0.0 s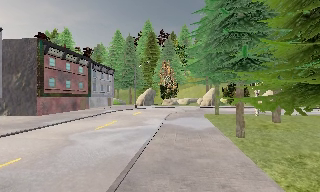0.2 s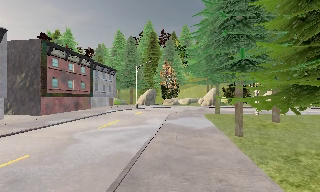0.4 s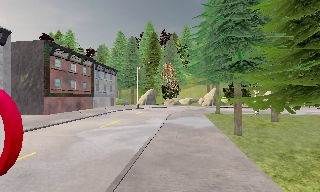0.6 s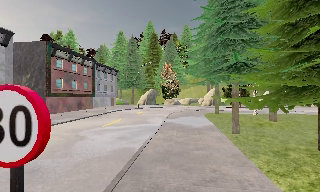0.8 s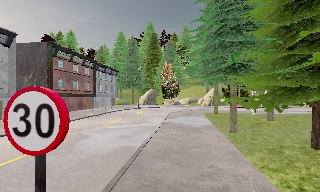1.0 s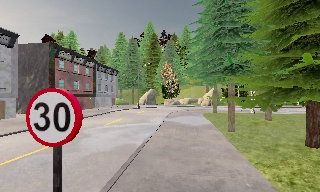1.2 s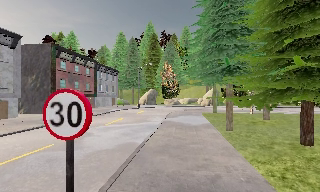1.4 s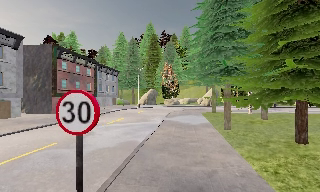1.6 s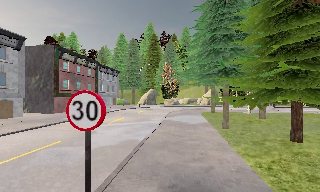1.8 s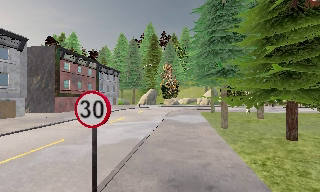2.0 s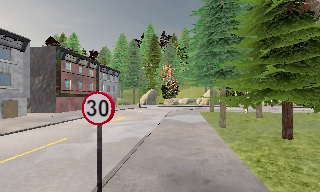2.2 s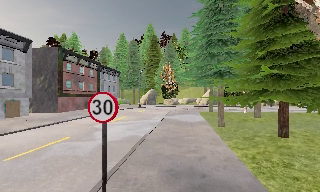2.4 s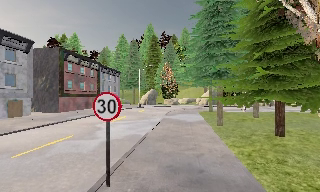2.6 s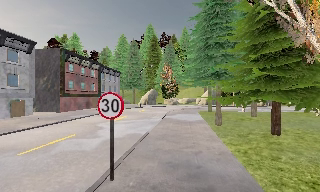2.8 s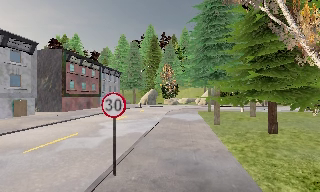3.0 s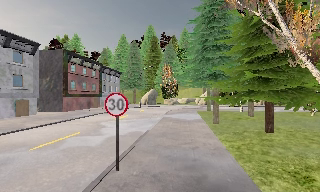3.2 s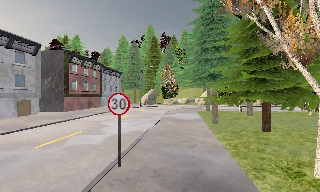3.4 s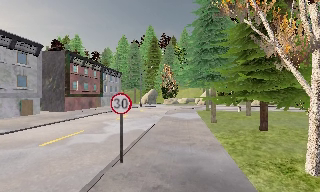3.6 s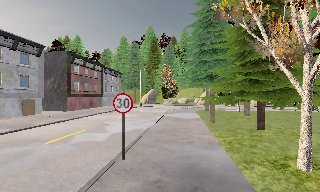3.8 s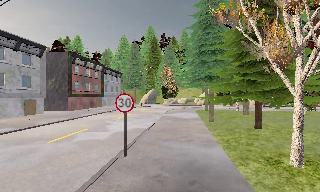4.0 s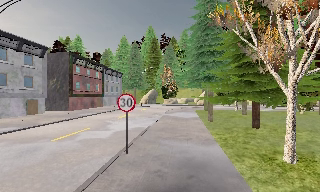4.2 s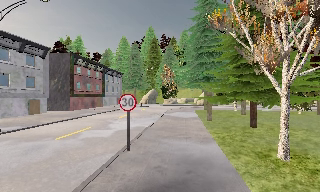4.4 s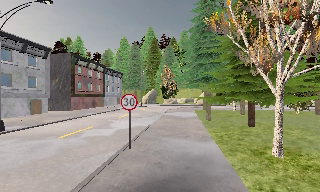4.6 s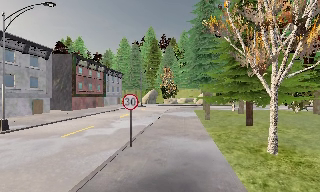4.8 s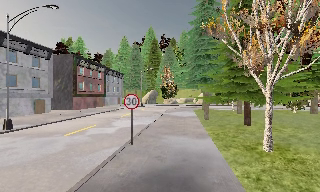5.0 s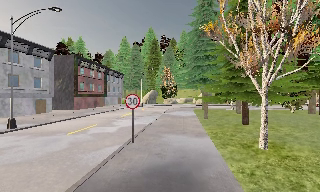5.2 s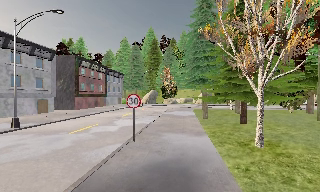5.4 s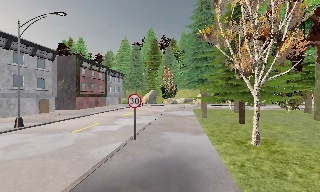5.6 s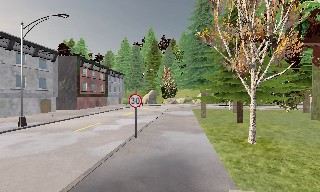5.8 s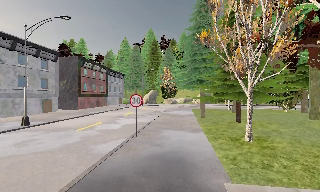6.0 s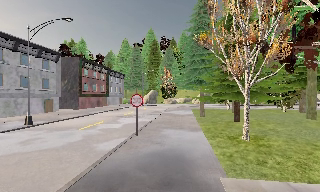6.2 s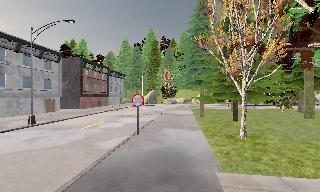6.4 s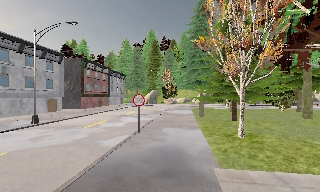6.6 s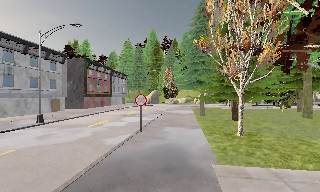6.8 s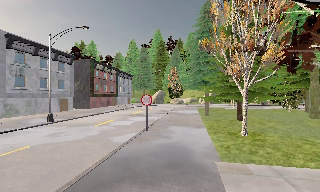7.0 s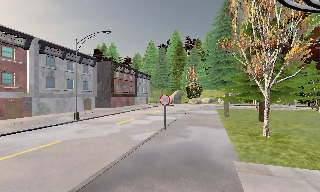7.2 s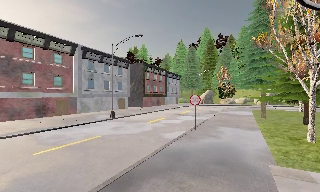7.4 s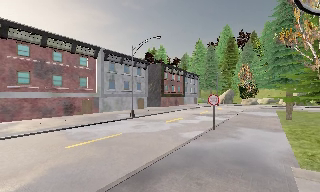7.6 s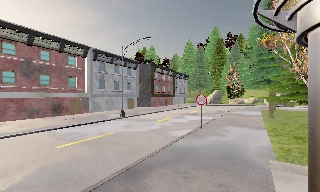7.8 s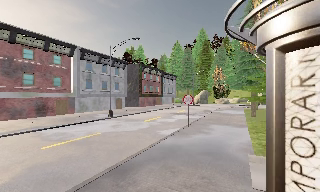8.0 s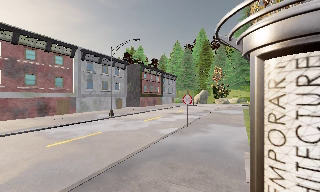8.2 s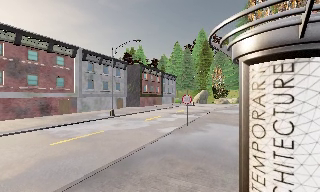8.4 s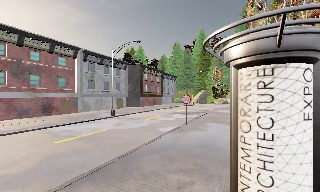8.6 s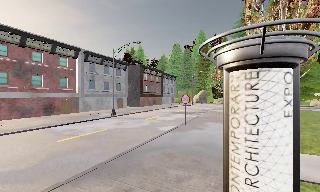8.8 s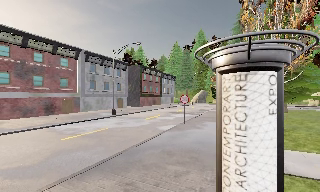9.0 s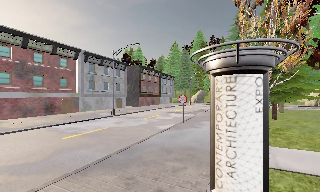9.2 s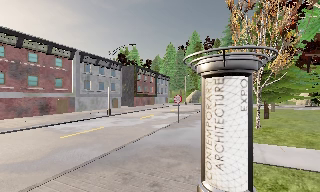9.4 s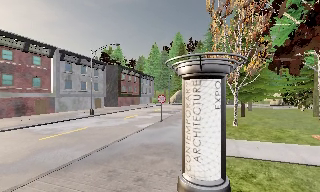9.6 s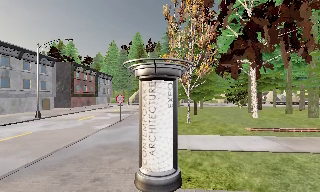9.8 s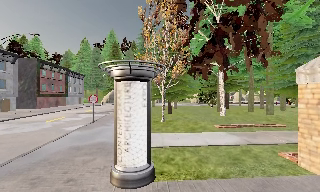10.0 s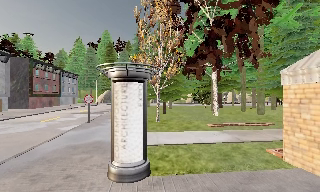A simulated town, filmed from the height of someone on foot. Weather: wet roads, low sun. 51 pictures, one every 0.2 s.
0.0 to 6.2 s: The camera travels backward, about 8 m, so what stands in front gets smaller.
6.2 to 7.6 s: The camera swings to its left by about 20 degrees, and the scene slides to the right. It travels backward, about 2 m, so what stands in front gets smaller.
7.6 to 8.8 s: The camera travels backward, about 1.5 m, so what stands in front gets smaller.
8.8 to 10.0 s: The camera pans to its right, which is clockwise from overhead, by about 35 degrees. It travels backward, about 1.5 m.
The film runs backward here.
